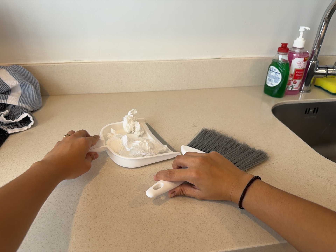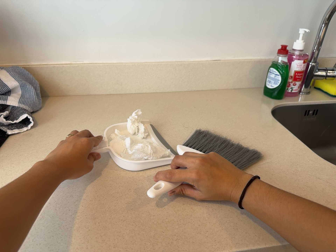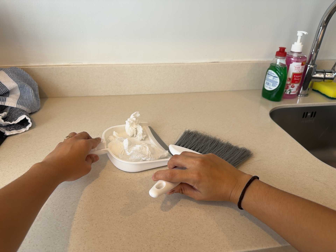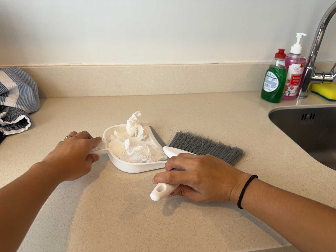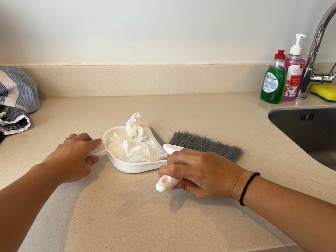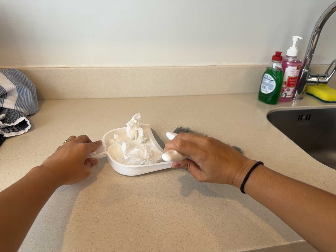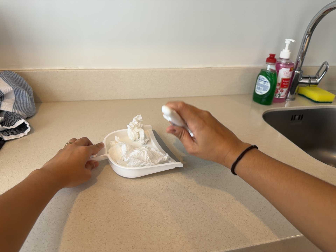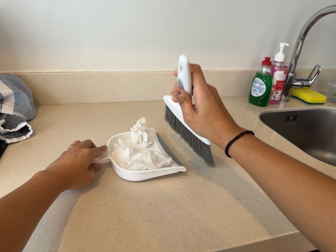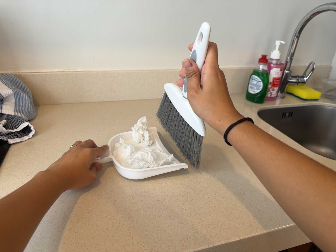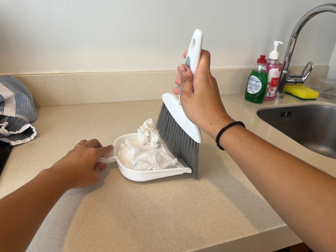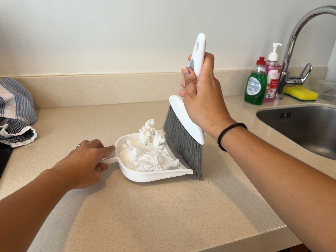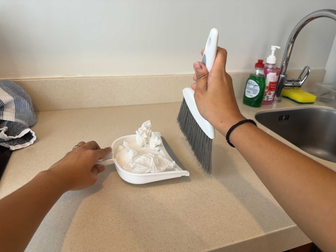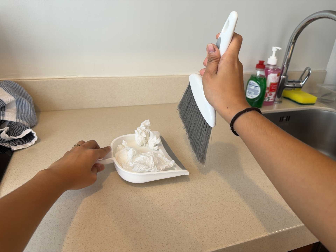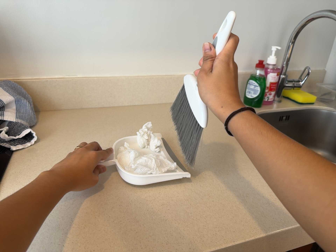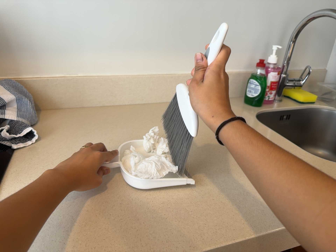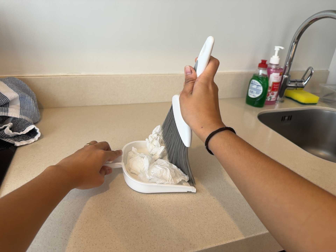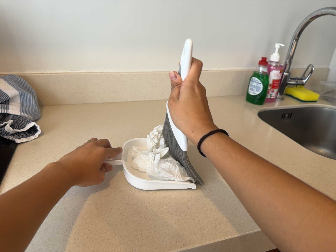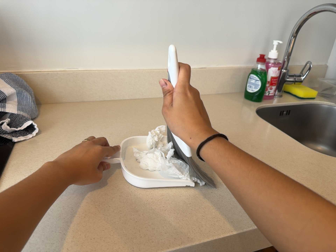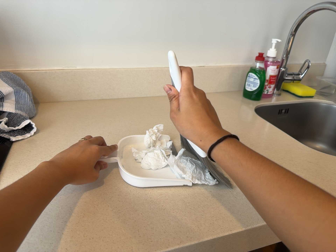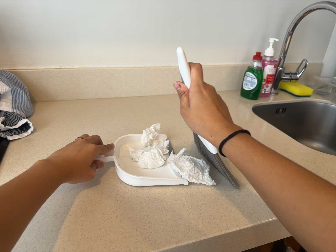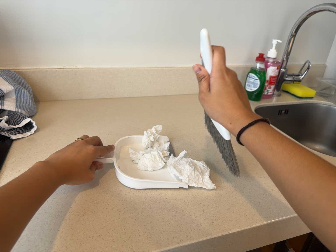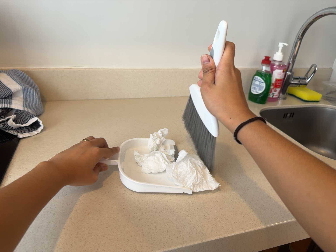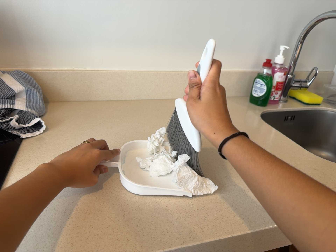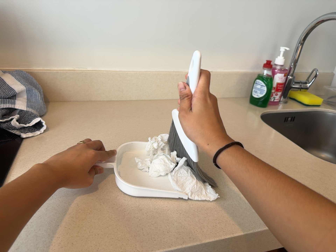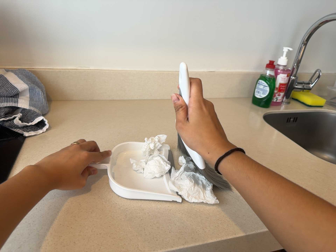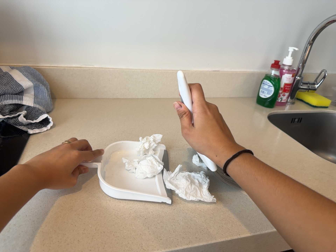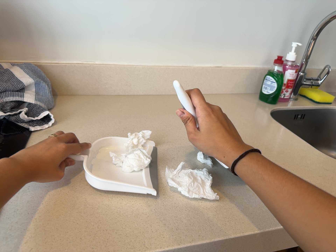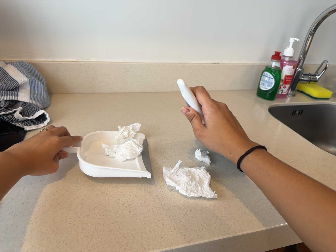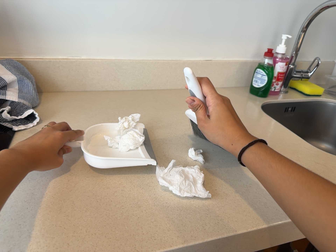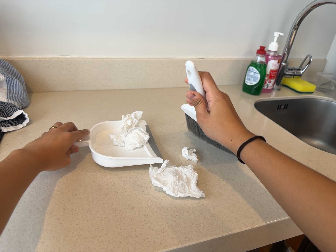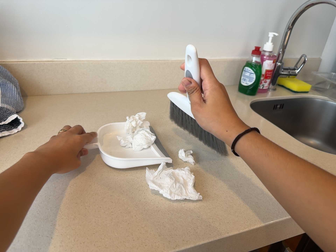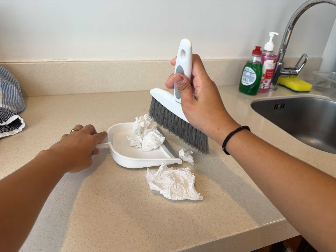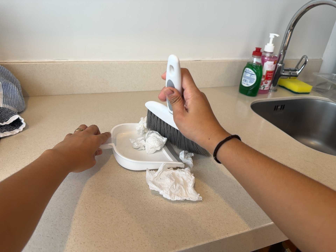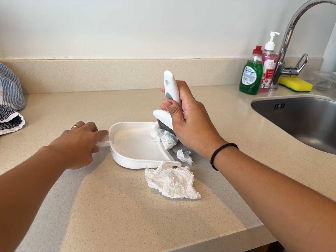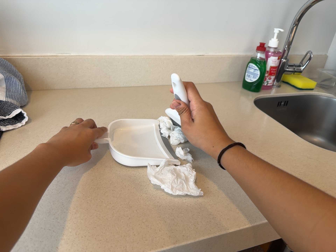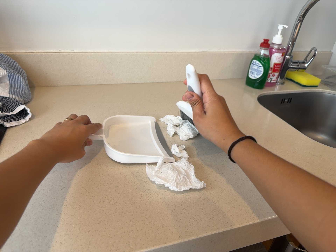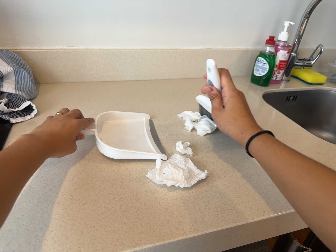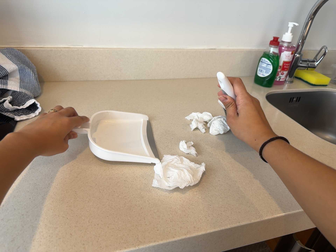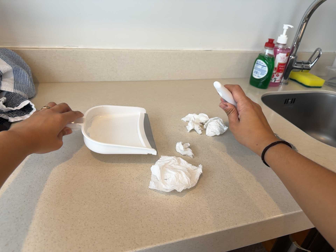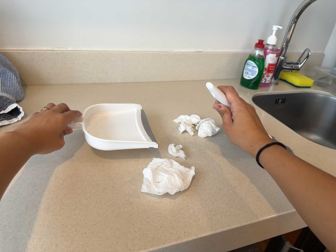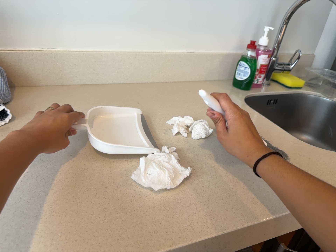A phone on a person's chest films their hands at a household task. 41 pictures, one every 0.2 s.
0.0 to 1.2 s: The camera shifts only a little, or ends up much as it began.
1.2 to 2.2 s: The camera travels to its left, about 7 cm.
2.2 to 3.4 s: The camera keeps its place and its aim.
3.4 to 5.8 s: The camera shifts only a little, or ends up much as it began.
5.8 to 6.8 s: The camera keeps its place and its aim.
6.8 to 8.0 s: The camera shifts only a little, or ends up much as it began.
The film runs backward here.
